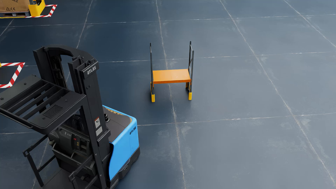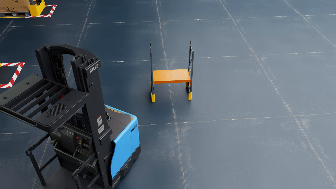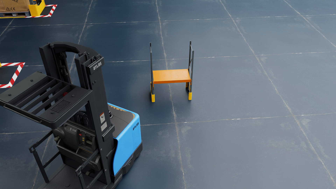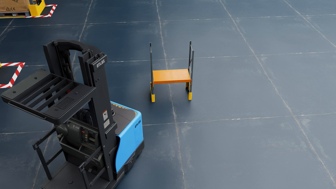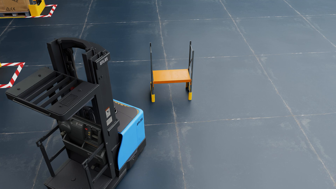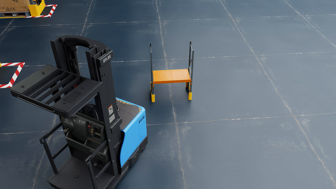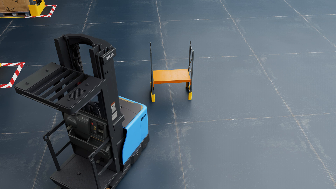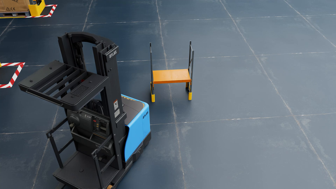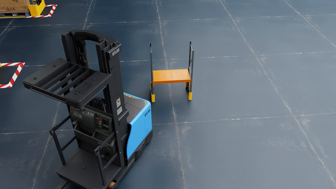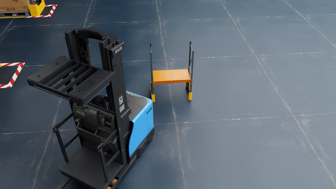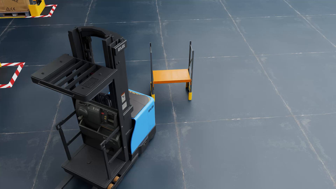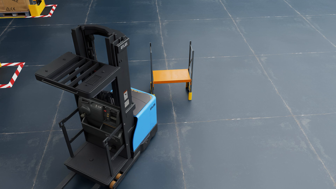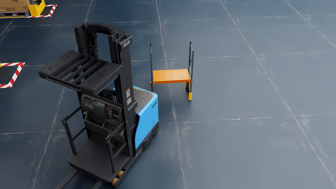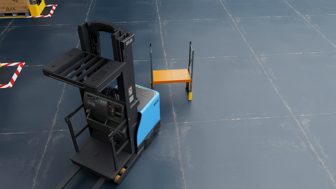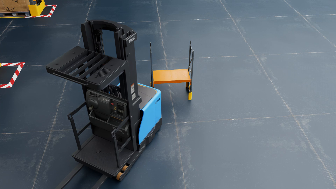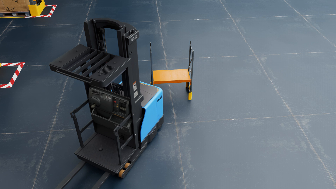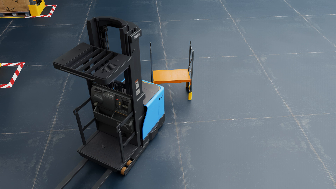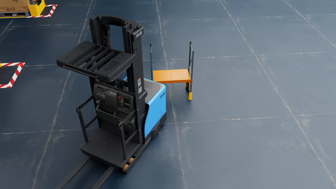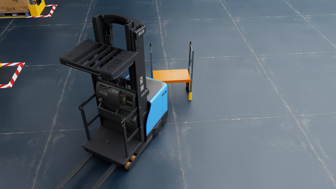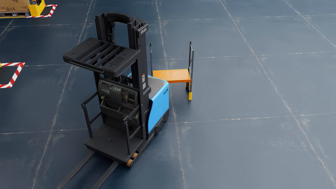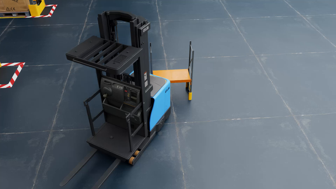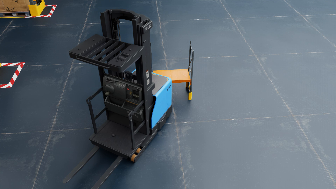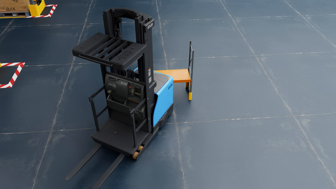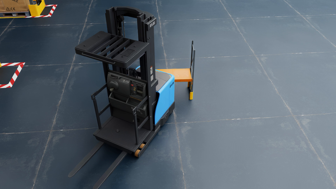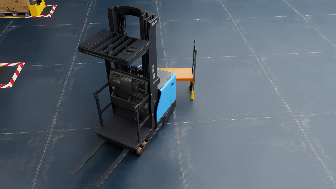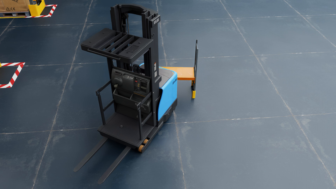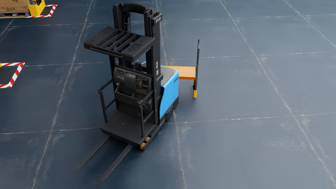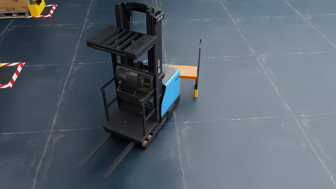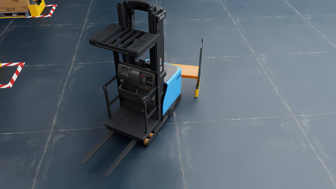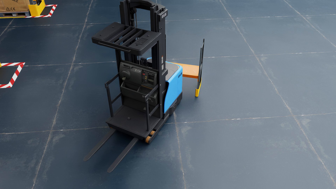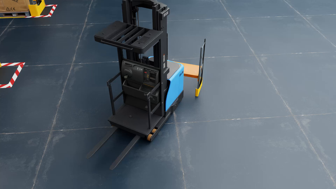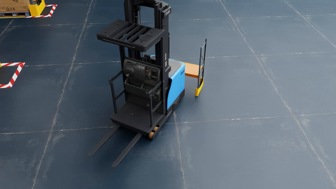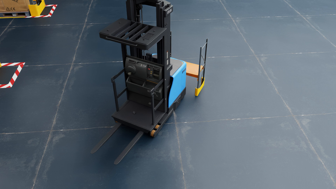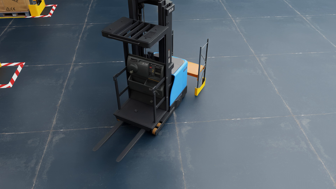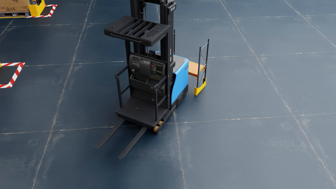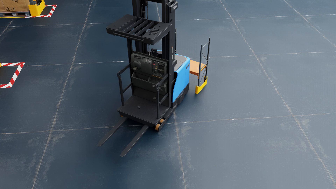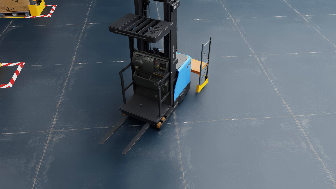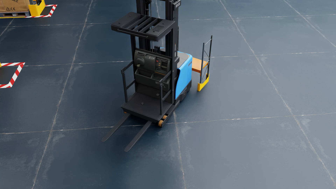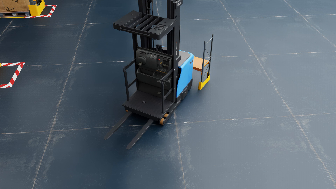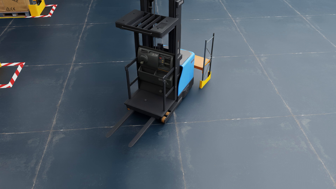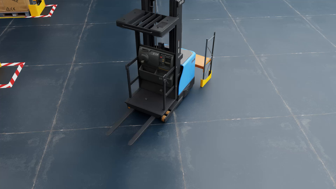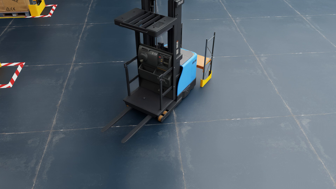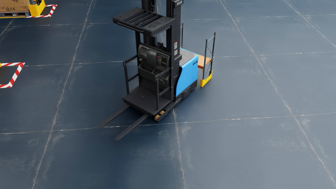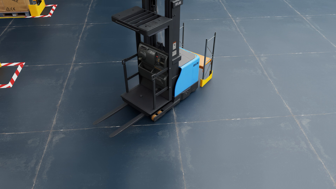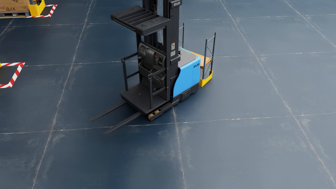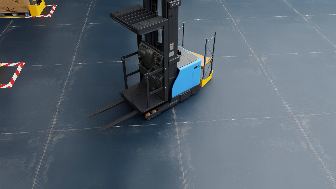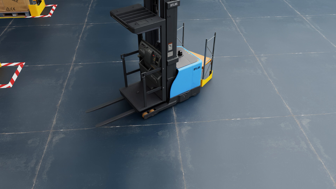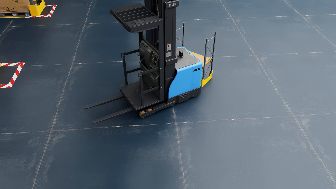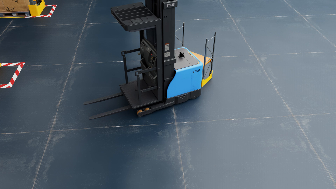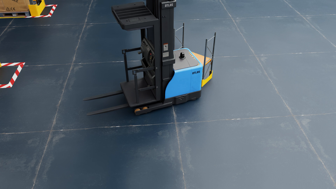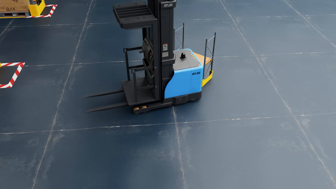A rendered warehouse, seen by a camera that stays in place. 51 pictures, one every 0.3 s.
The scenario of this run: A forklift runs into an object in its way.
